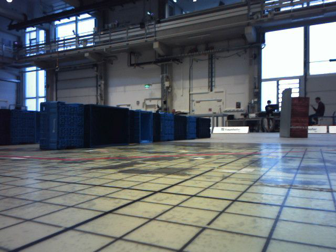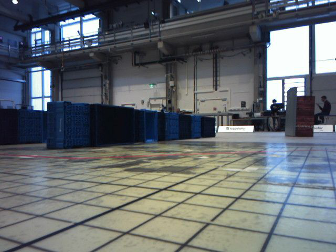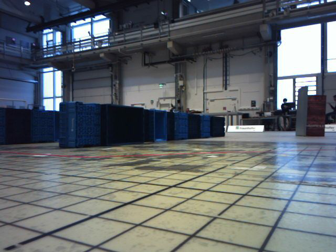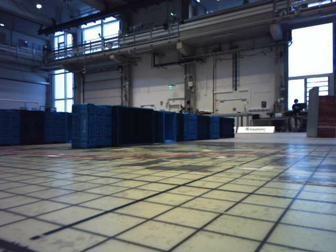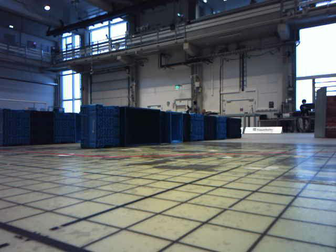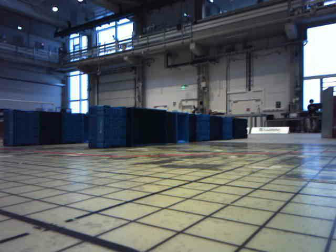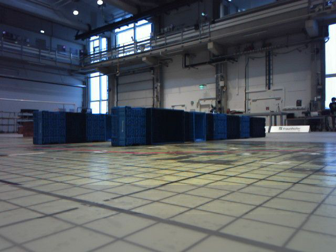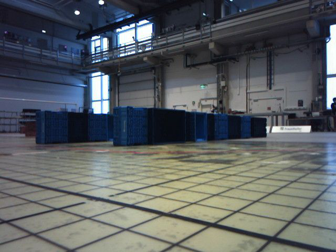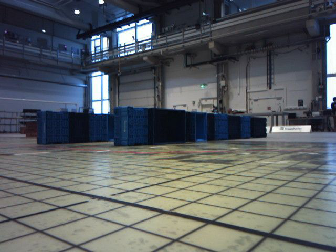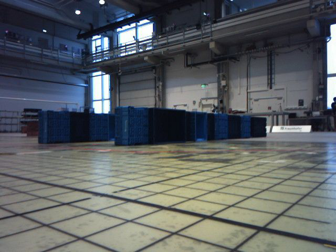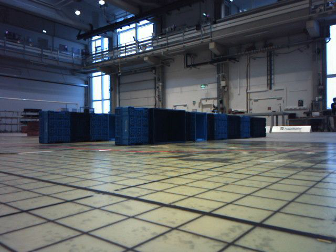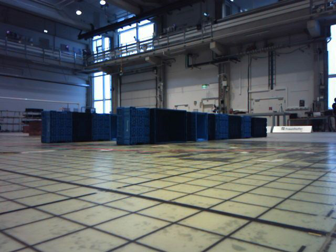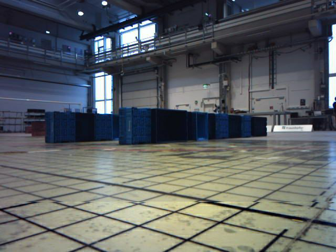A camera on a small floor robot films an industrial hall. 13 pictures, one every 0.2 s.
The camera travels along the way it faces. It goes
backward.
0.0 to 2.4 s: The camera pans to its left, which is counterclockwise from overhead, by about 10 degrees. It travels backward, about 0.5 m, so what stands in front gets smaller.
The film runs backward here.
